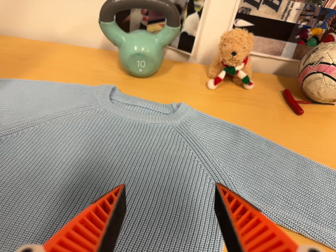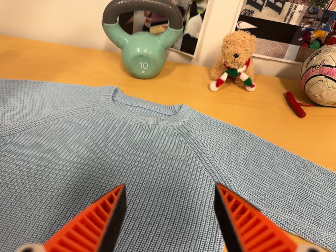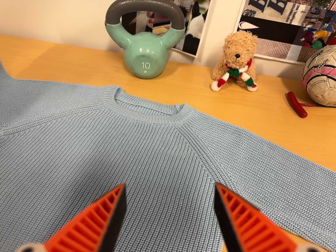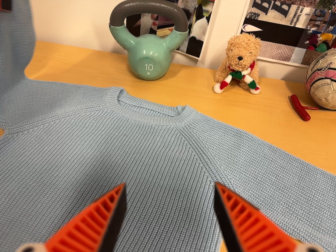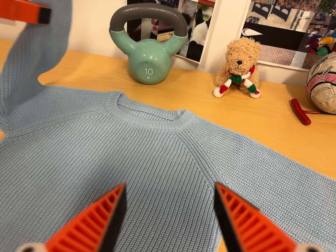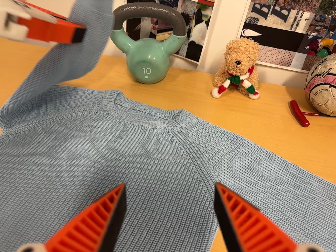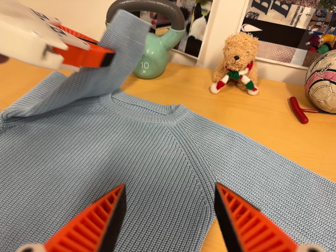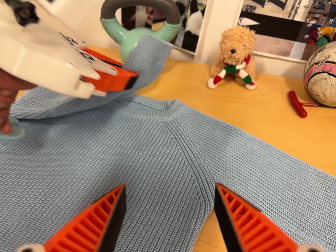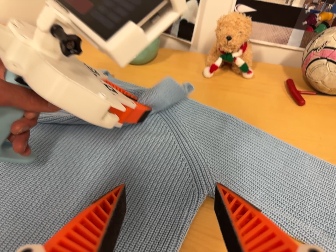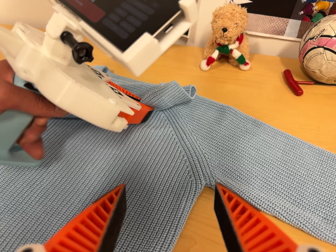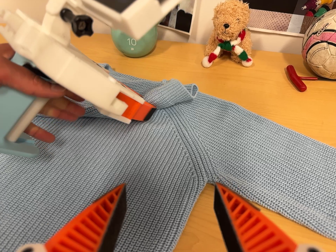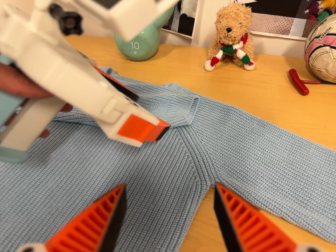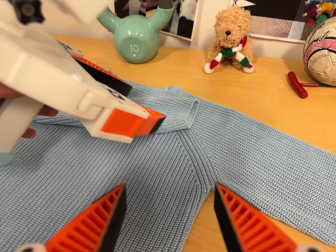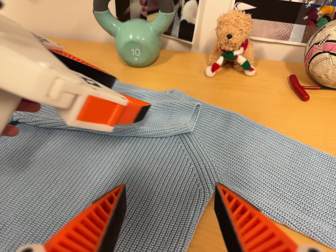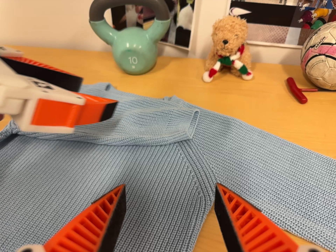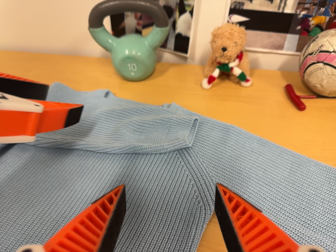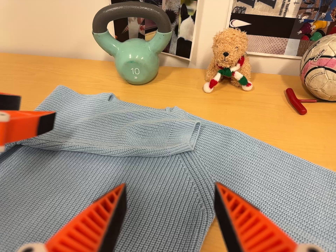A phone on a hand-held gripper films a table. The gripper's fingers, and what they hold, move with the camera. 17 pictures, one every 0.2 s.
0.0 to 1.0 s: The camera shifts only a little, or ends up much as it began.
1.0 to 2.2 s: The camera travels to its right, about 6 cm.
2.2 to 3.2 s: The camera shifts only a little, or ends up much as it began.
The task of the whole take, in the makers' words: left arm across.
The film runs forward here.
